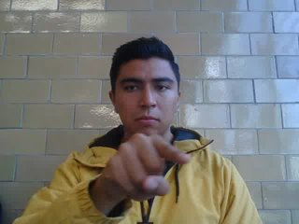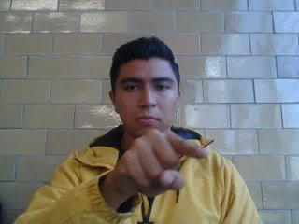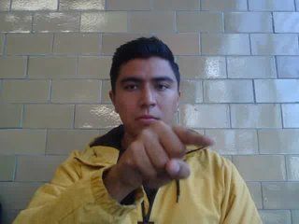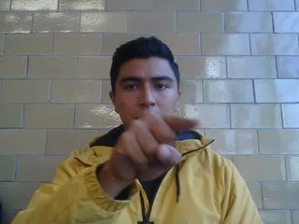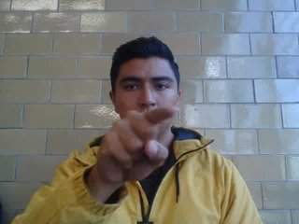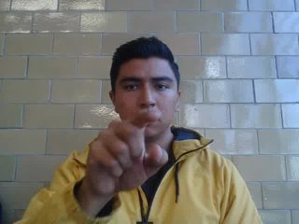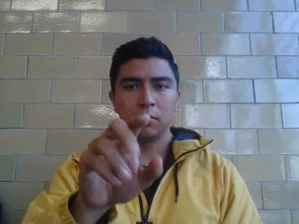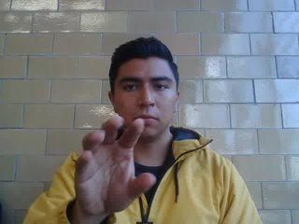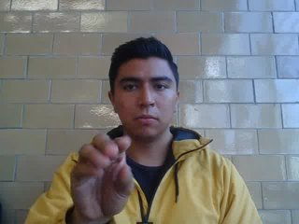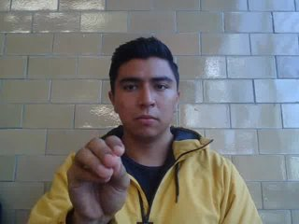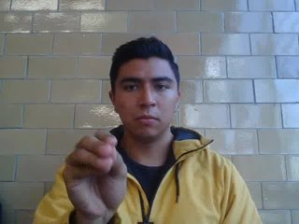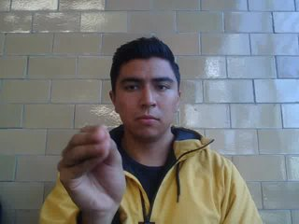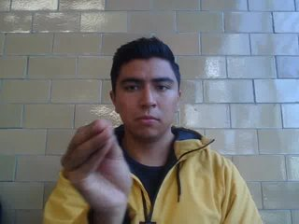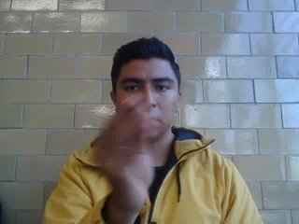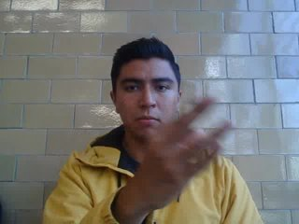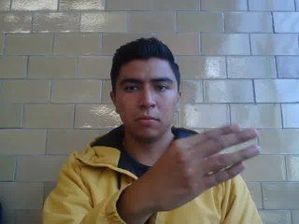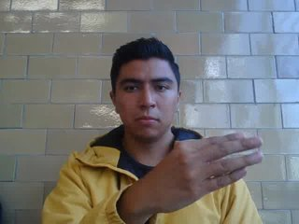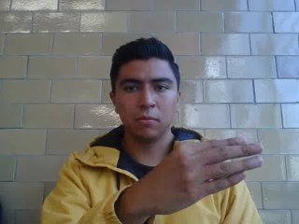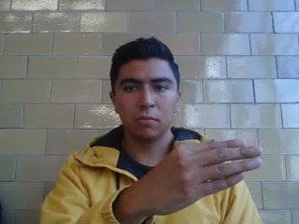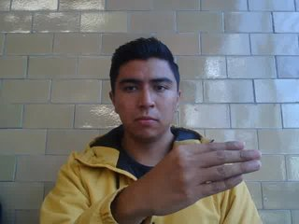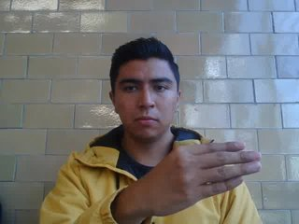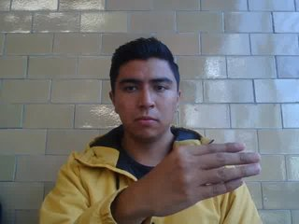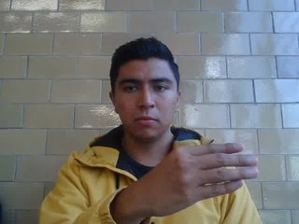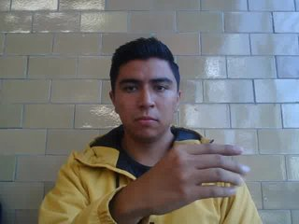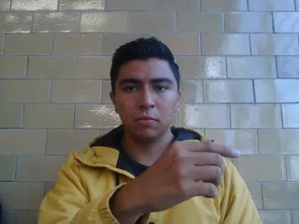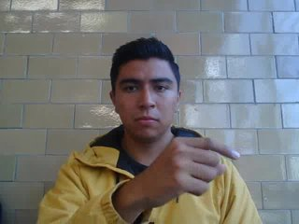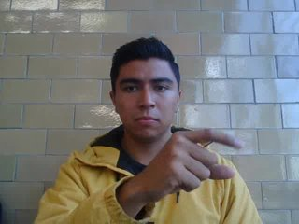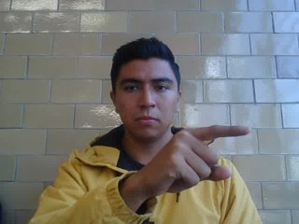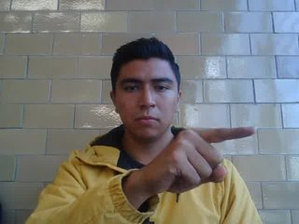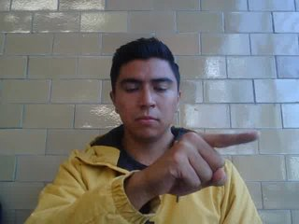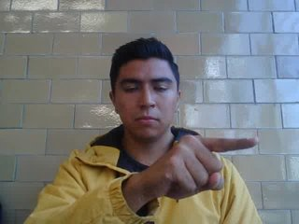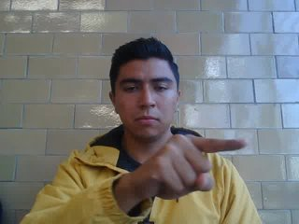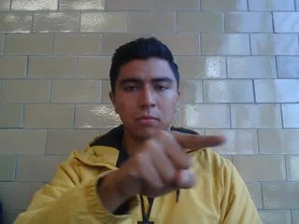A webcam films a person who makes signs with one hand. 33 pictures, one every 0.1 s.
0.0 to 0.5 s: Pointing with one finger.
0.6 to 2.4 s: On the screen the hand sweeps to the right. The name of the sign: Throw left.
2.5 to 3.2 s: Pointing with one finger.
